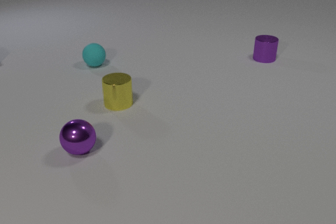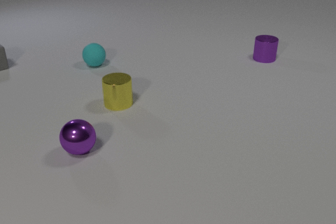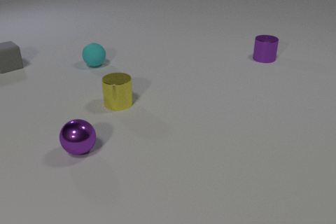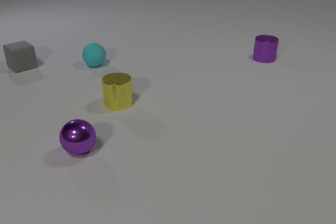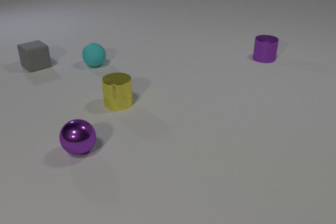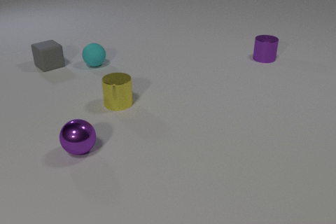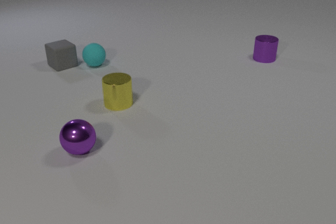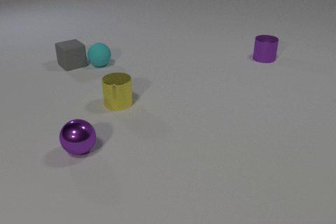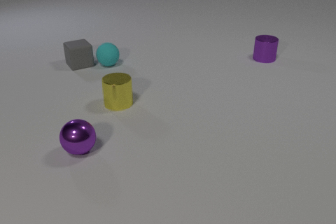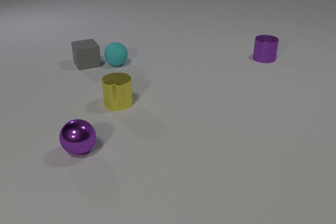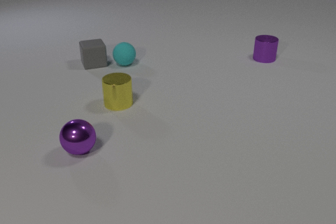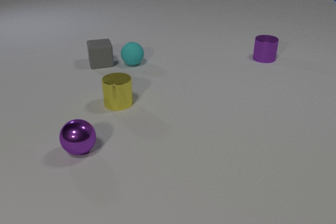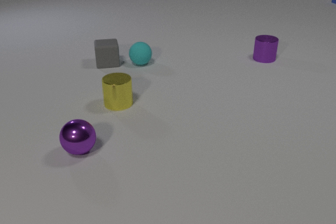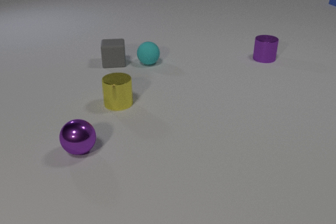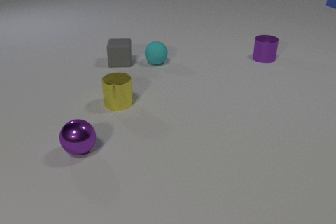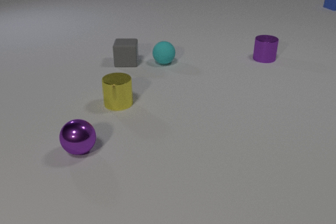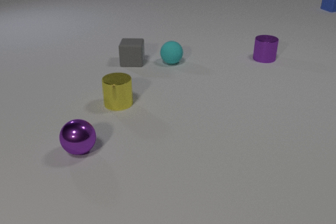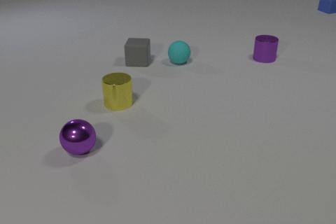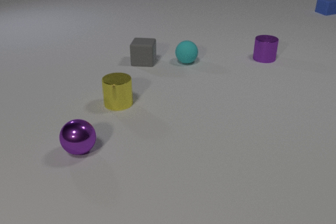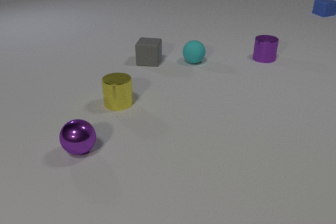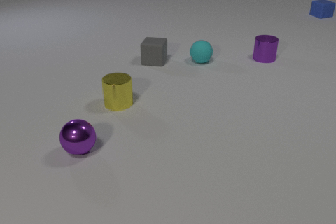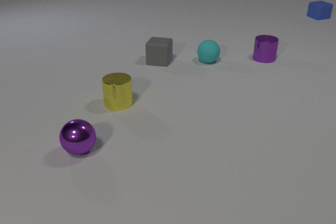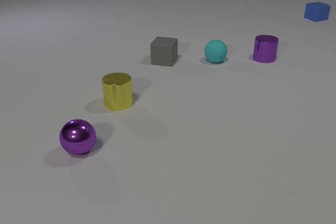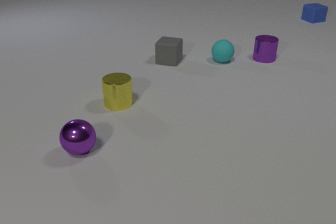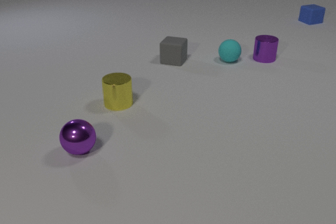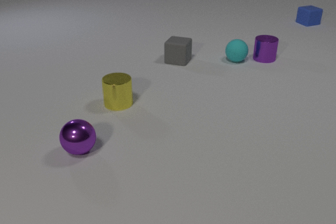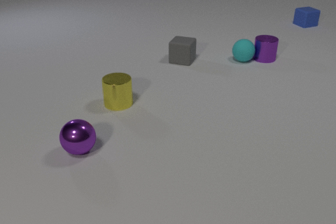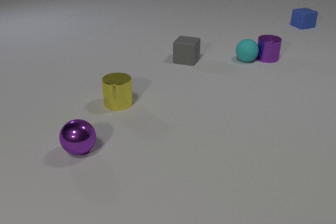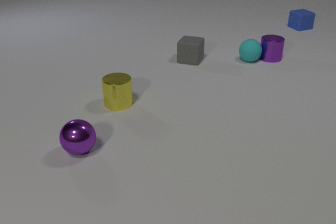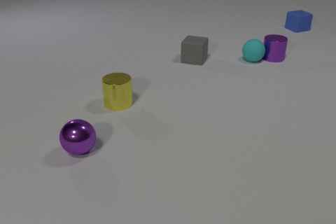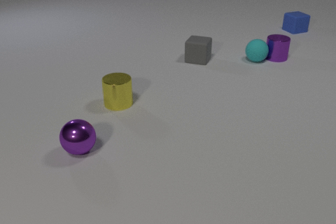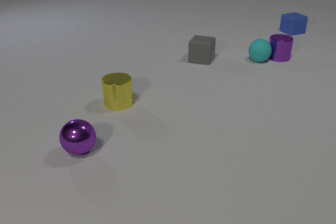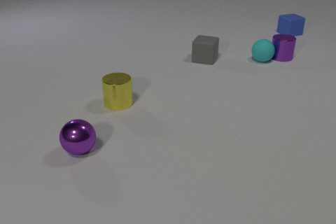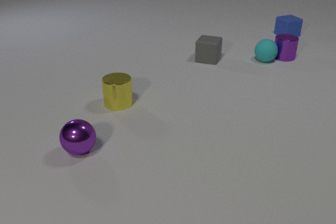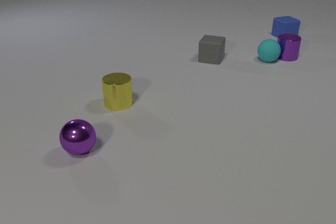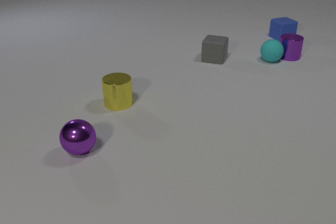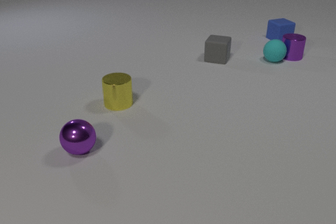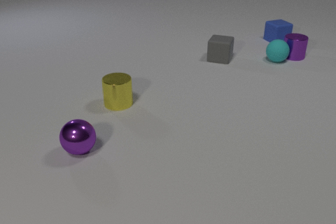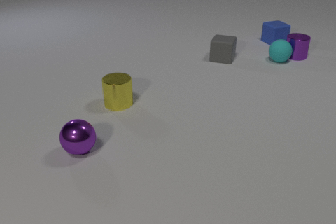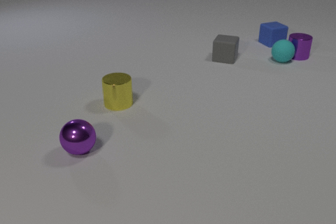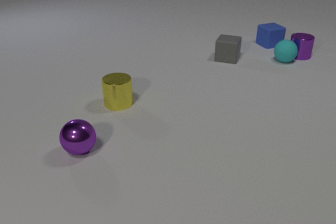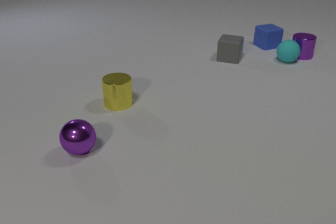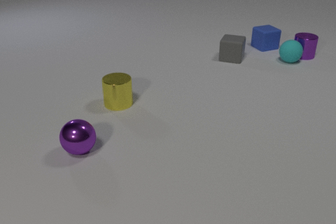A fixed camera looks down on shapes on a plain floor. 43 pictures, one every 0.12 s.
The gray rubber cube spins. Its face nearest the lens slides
to the left.
The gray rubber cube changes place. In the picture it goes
to the right.
0.00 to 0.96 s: The gray rubber cube comes in at the left edge, slides to the right. The cyan rubber sphere rolls to the right. The gray rubber cube and the cyan rubber sphere collide.
0.96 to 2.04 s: The gray rubber cube slides to the right, spins so that its near face slides to the left, clockwise seen from above. The cyan rubber sphere rolls to the right. The blue rubber cube comes in at the right edge, slides toward the camera.
2.04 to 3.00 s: The gray rubber cube slides to the right. The cyan rubber sphere rolls to the right. The blue rubber cube slides toward the camera.
3.00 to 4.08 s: The gray rubber cube slides to the right. The cyan rubber sphere rolls to the right. The blue rubber cube slides toward the camera and to the left. The purple metal cylinder slides to the right and away from the camera. The cyan rubber sphere and the purple metal cylinder collide.
4.08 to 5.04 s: The gray rubber cube slides to the right. The cyan rubber sphere rolls to the right. The blue rubber cube slides toward the camera and to the left. The purple metal cylinder slides to the right and away from the camera.
What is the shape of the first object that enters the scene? cube.
Are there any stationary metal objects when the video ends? yes.
How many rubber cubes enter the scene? 2.
